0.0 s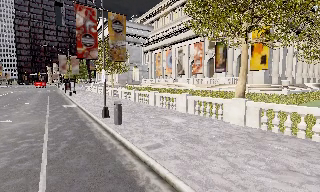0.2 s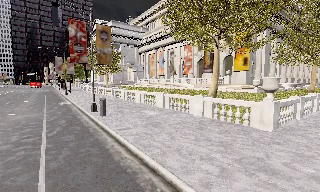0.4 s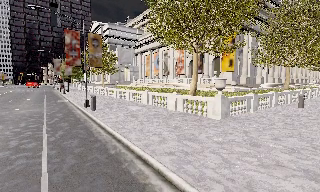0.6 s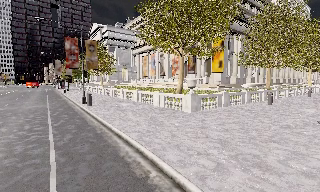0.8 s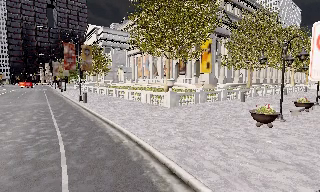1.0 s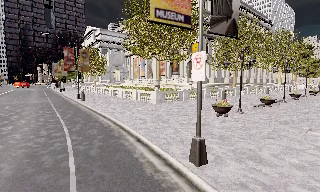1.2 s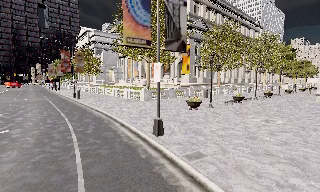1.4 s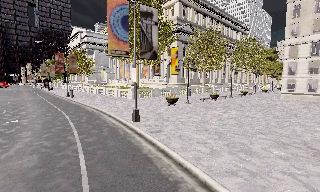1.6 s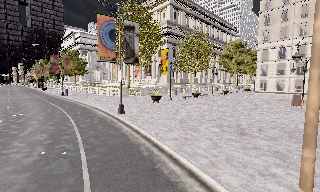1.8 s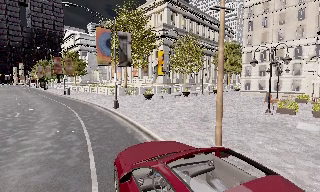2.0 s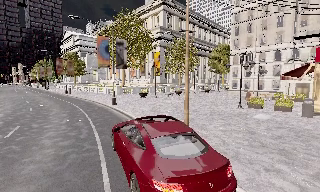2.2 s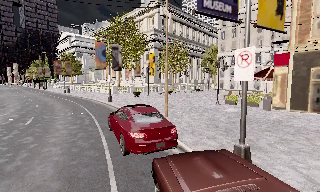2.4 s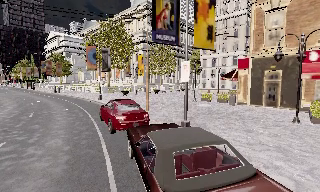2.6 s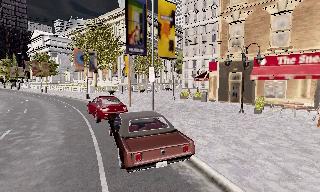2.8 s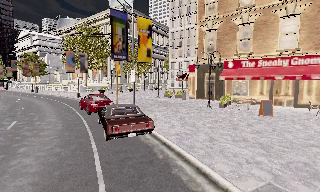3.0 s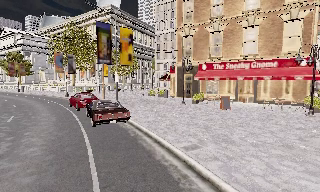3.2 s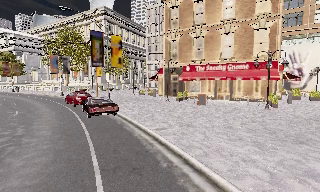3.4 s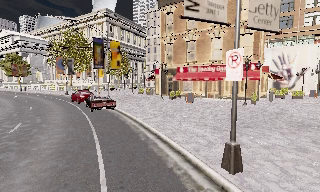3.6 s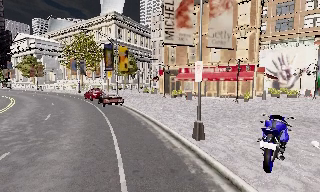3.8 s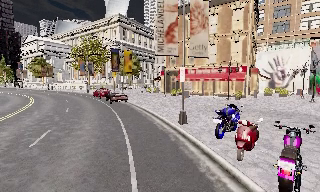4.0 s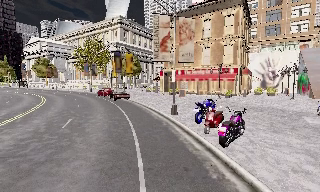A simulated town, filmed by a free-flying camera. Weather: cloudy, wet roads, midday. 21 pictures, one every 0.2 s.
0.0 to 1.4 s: The camera travels backward and to its right, about 18 m, so what stands in front gets smaller.
1.4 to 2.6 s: The scene slides to the left, as the camera pans about 10 degrees to its right. It travels backward, about 15 m, so what stands in front gets smaller.
2.6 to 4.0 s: The camera travels backward, about 16 m, so what stands in front gets smaller.
The film runs backward here.
